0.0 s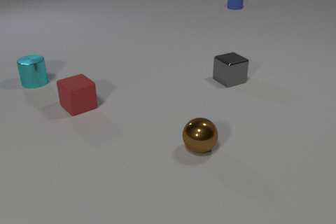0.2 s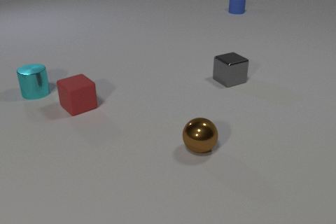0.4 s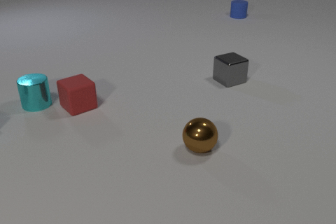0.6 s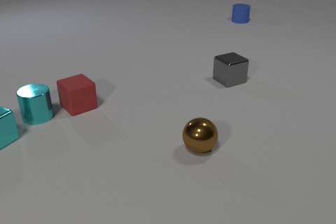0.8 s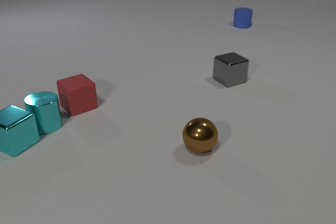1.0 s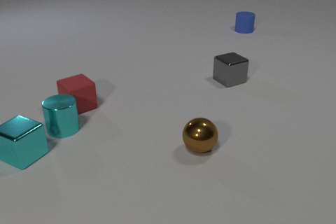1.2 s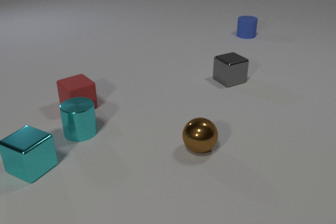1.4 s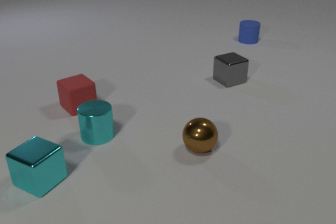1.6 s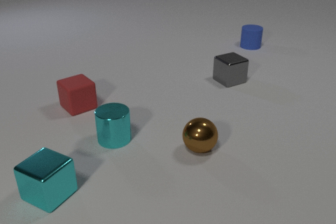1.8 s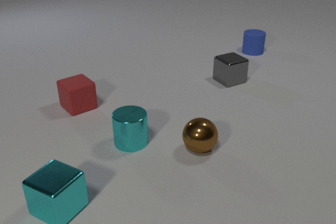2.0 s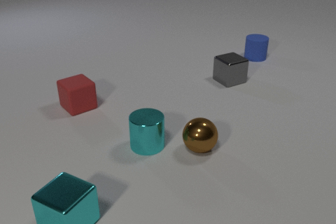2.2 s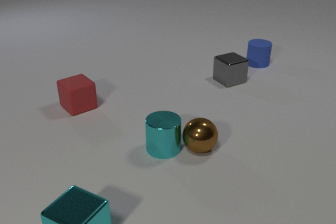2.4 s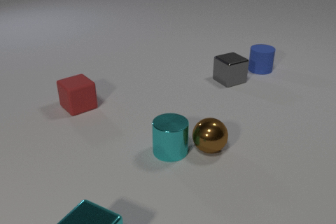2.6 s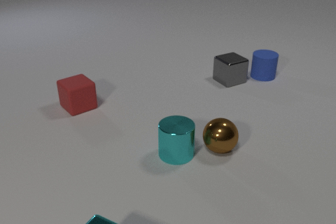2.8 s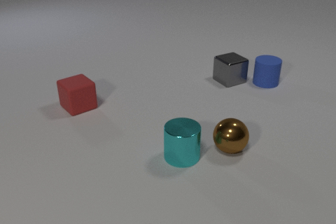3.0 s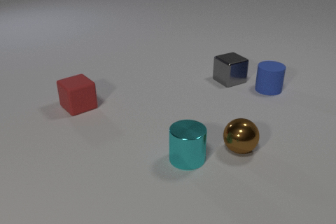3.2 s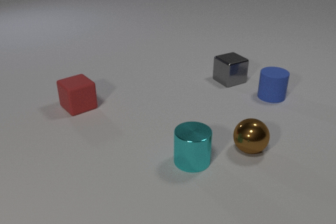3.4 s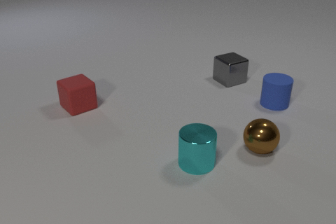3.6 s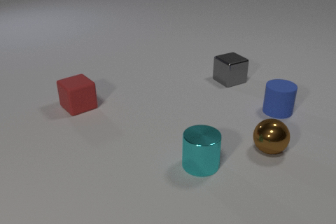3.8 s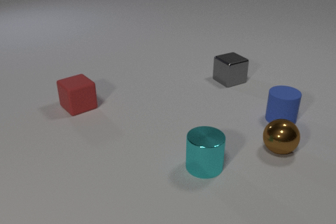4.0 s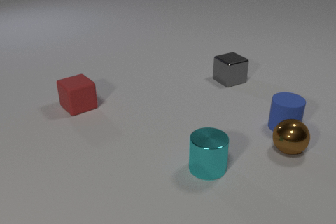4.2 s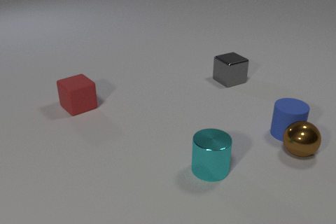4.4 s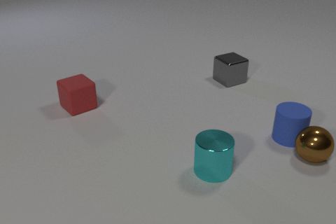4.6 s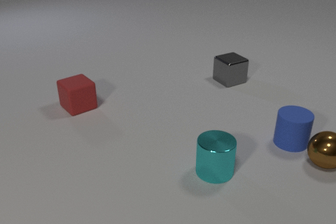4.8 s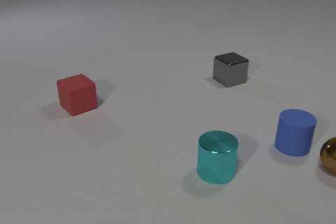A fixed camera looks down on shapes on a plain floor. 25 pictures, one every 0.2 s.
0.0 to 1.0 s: The cyan metal cube comes in at the left edge, slides toward the camera and to the right. The cyan metal cylinder slides toward the camera. The blue rubber cylinder slides toward the camera. The cyan metal cube and the cyan metal cylinder collide.
1.0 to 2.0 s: The cyan metal cube slides toward the camera. The cyan metal cylinder slides to the right and toward the camera. The blue rubber cylinder slides toward the camera.
2.0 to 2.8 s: The cyan metal cube slides toward the camera and to the right, leaves at the bottom edge. The cyan metal cylinder slides to the right and toward the camera. The brown metal sphere rolls to the right. The blue rubber cylinder slides toward the camera. The cyan metal cylinder and the brown metal sphere collide.
2.8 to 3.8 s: The cyan metal cylinder slides to the right and toward the camera. The brown metal sphere rolls to the right. The blue rubber cylinder slides toward the camera.
3.8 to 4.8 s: The cyan metal cylinder slides to the right. The brown metal sphere rolls to the right. The blue rubber cylinder slides toward the camera. The brown metal sphere and the blue rubber cylinder collide.
What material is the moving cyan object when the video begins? metal.
How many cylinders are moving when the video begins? 2.
What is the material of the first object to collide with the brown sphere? metal.
